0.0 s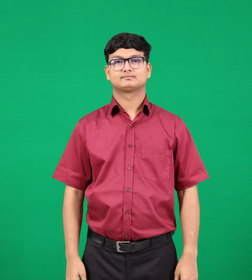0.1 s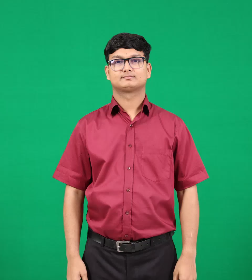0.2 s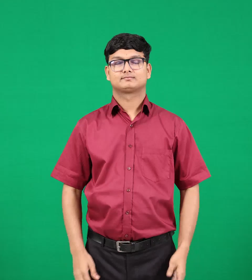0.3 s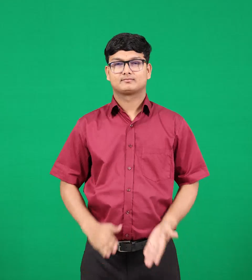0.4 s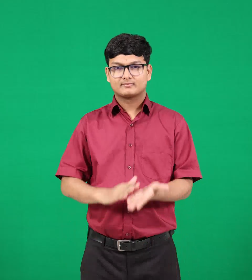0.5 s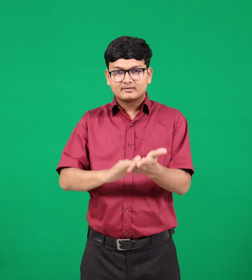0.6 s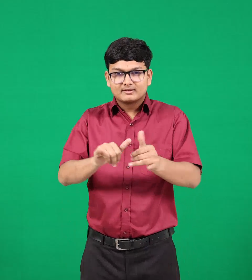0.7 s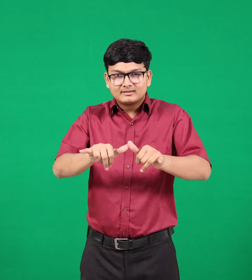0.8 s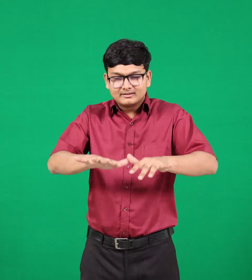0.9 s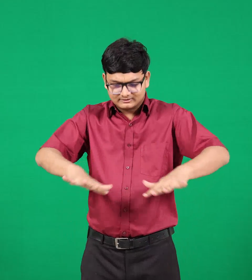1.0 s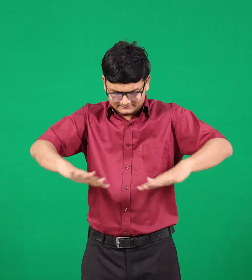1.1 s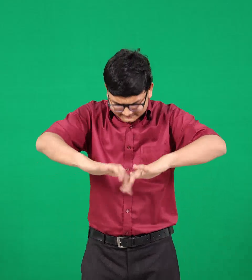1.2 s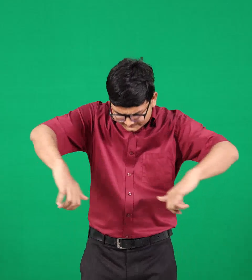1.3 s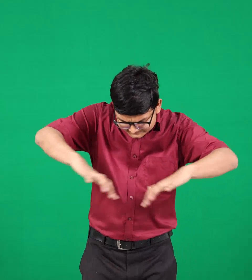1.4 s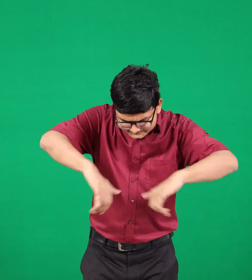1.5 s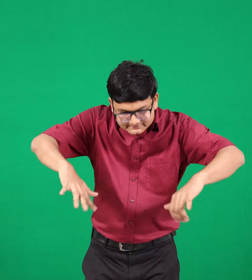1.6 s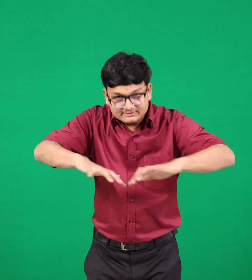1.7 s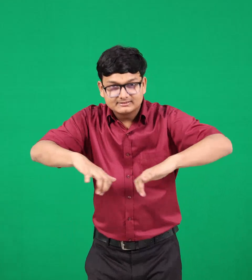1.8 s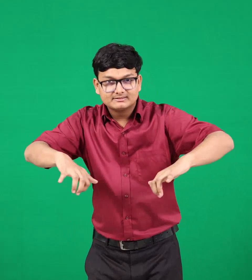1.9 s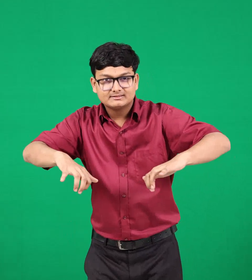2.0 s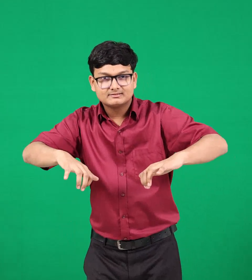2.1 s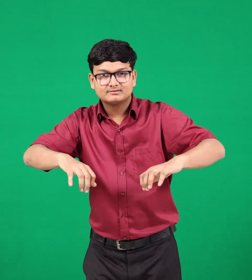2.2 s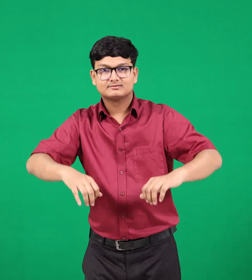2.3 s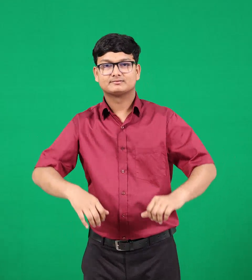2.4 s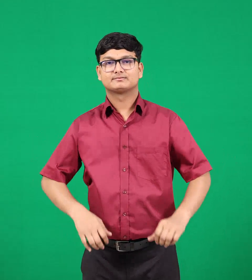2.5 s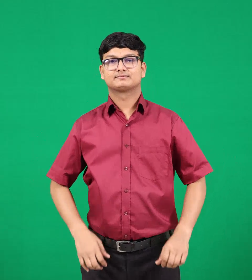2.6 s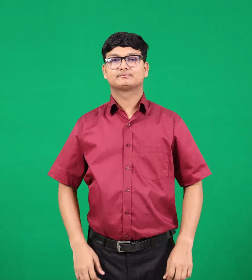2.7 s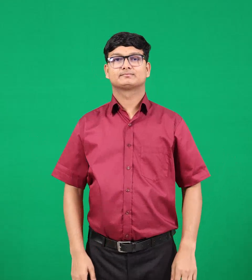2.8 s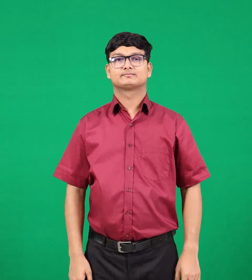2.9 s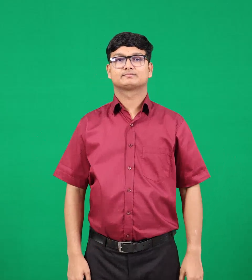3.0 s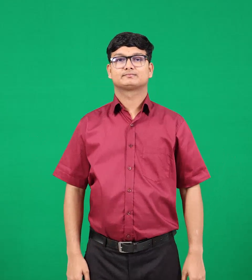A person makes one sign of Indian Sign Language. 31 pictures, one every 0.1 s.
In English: dig
